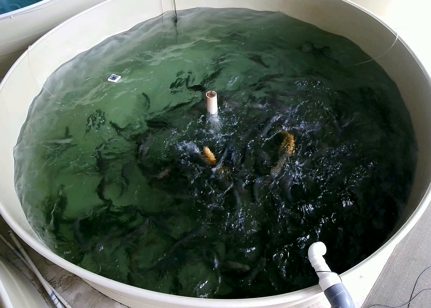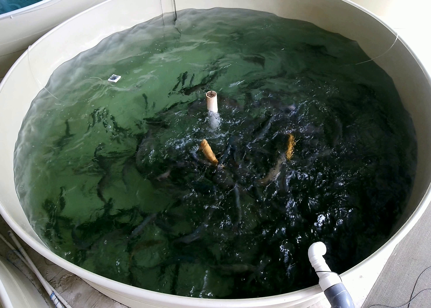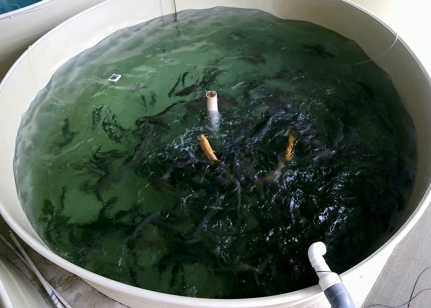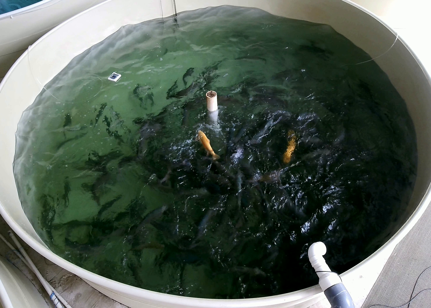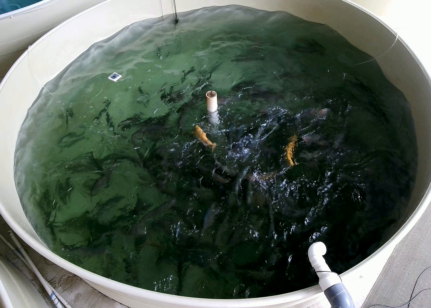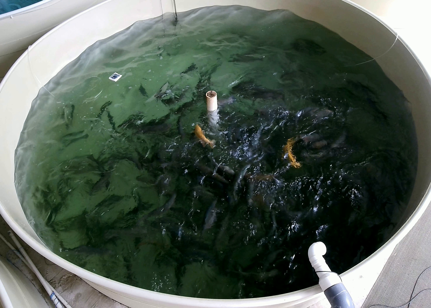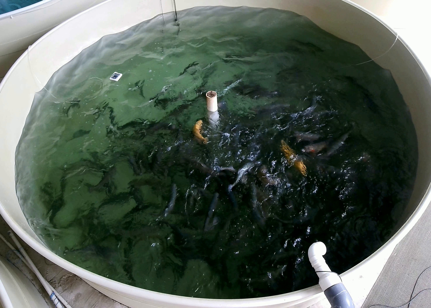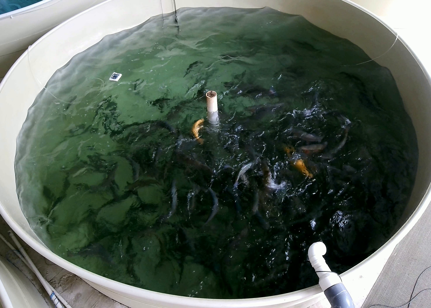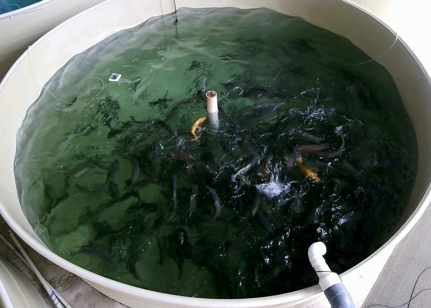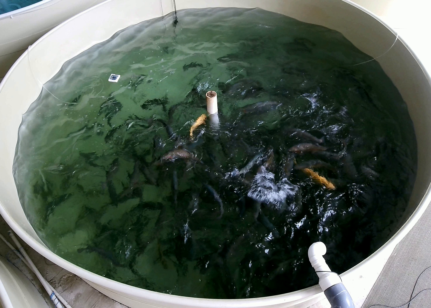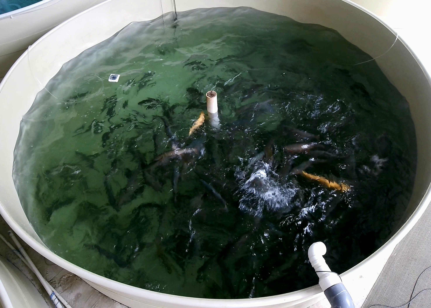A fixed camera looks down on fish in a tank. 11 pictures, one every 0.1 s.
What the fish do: Strong feeding.
